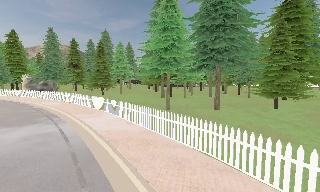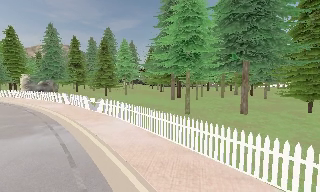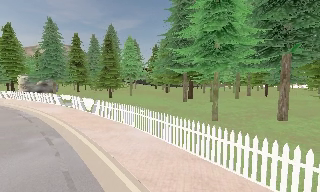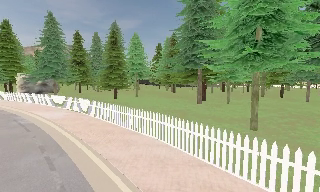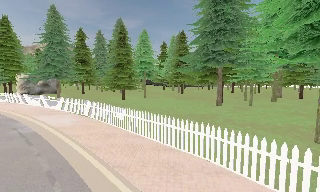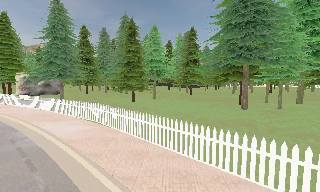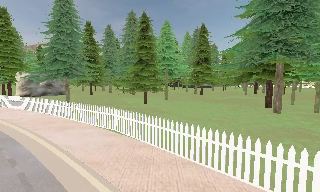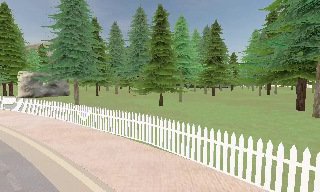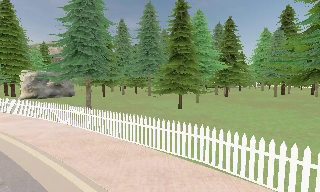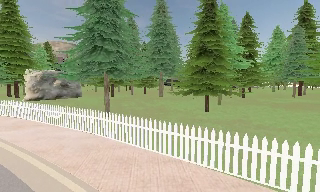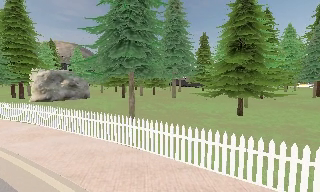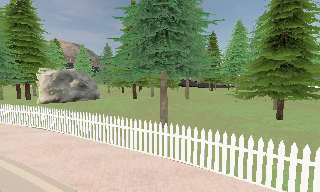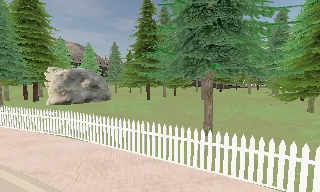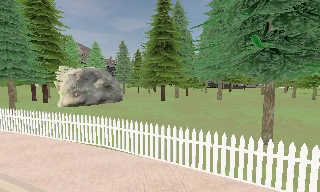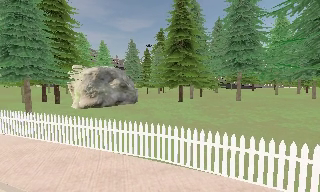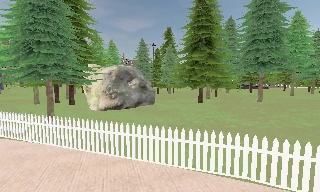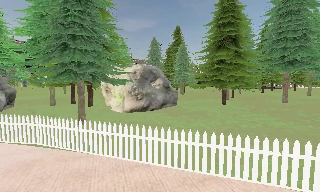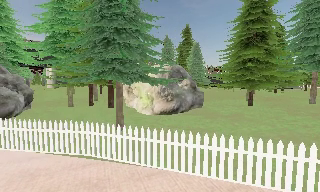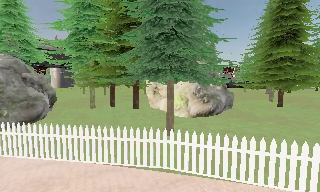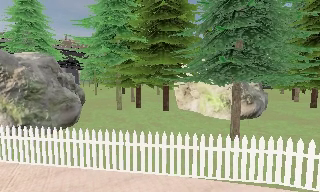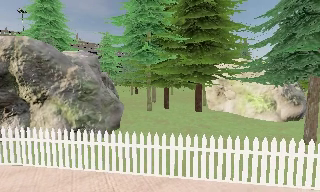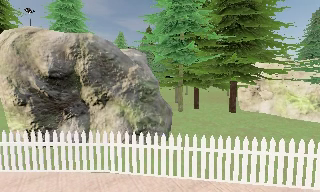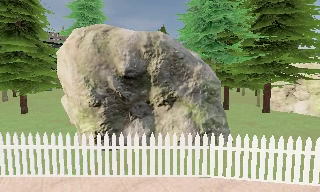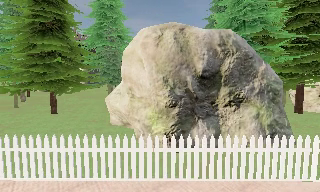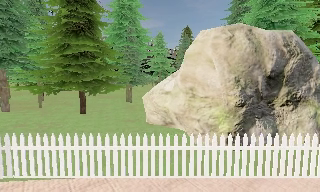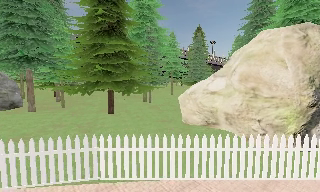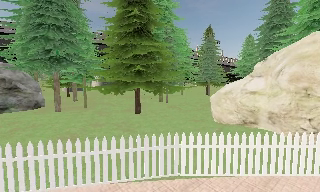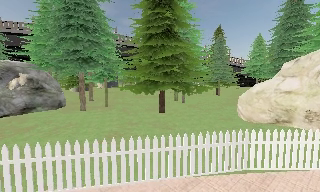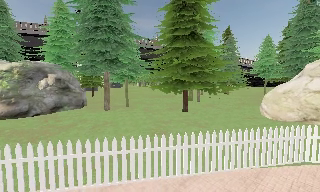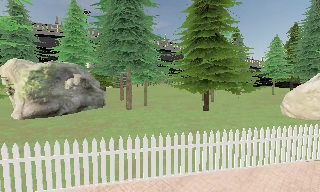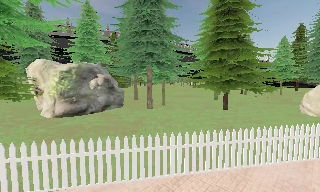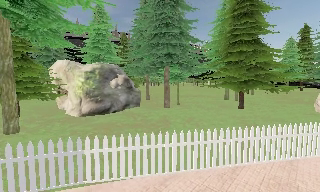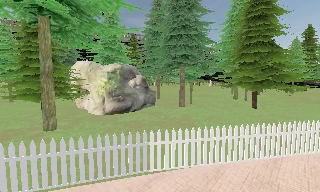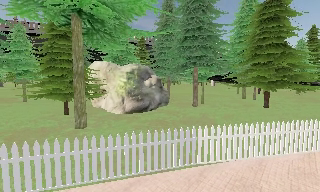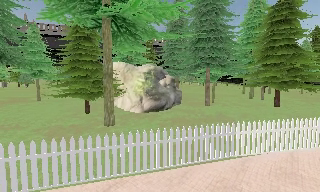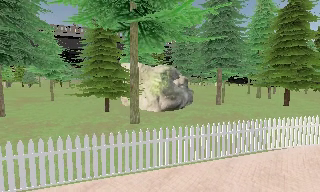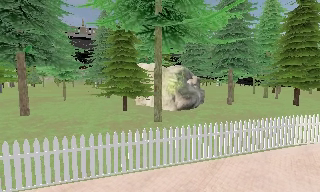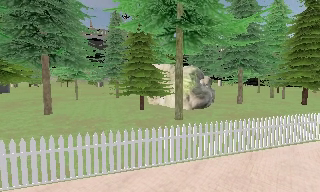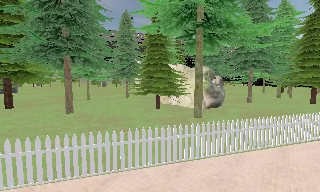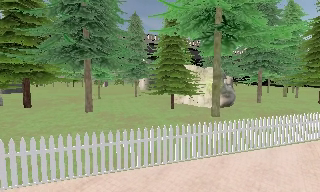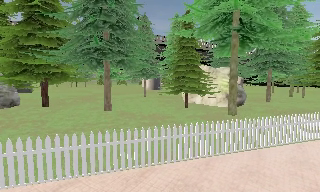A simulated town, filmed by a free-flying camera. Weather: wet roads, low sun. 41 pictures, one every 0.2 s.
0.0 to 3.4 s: The camera travels to its left and forward, about 35 m, so close, fixed things drift to the right.
3.4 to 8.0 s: The camera travels to its left, about 40 m, so close, fixed things drift to the right. It loses speed.
The film runs forward here.
